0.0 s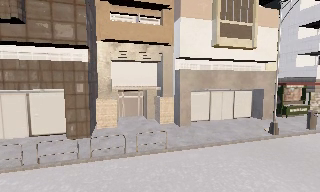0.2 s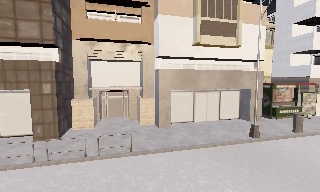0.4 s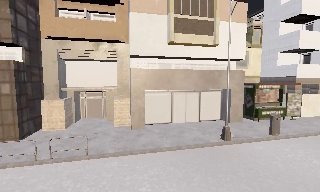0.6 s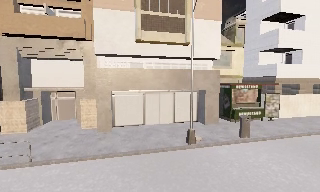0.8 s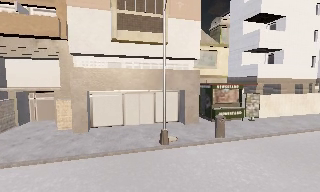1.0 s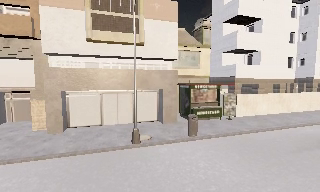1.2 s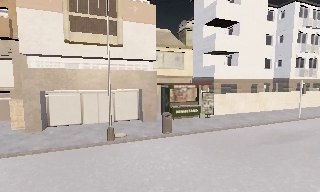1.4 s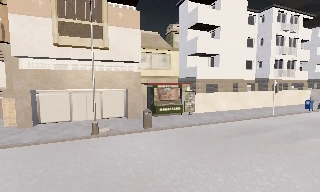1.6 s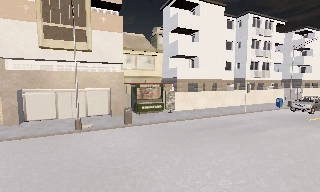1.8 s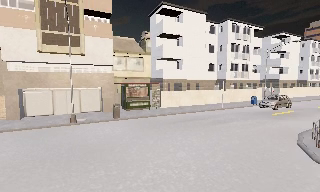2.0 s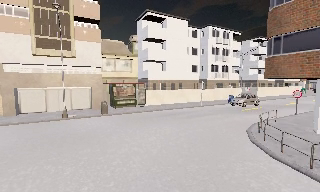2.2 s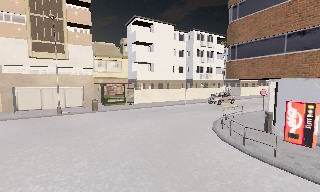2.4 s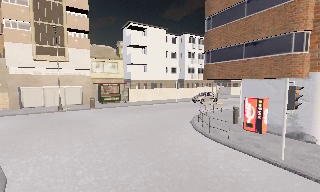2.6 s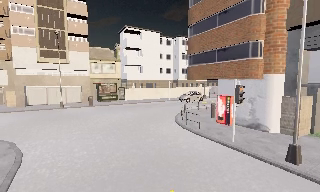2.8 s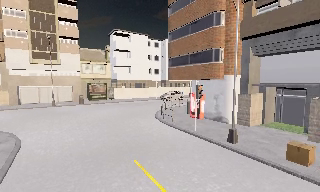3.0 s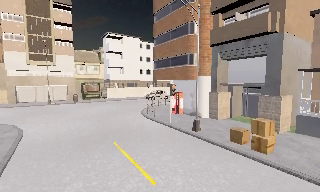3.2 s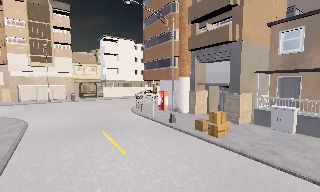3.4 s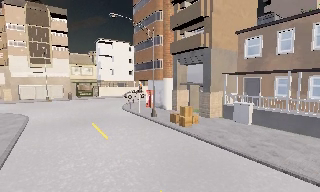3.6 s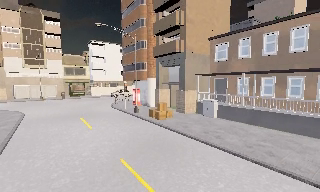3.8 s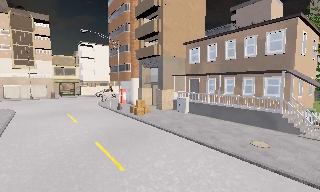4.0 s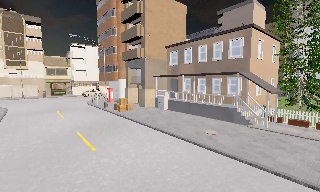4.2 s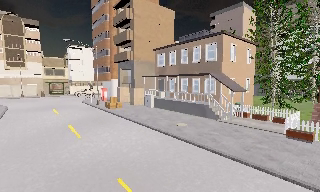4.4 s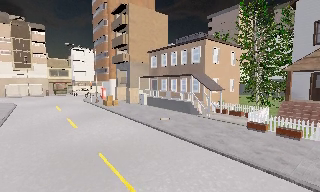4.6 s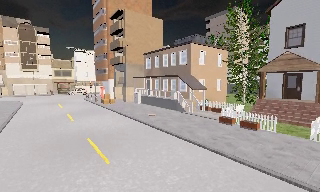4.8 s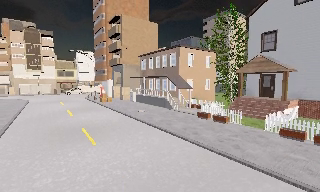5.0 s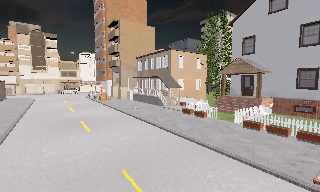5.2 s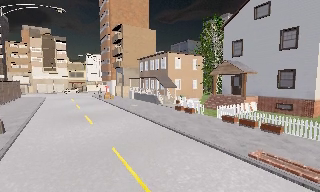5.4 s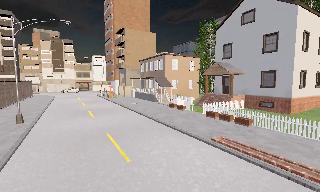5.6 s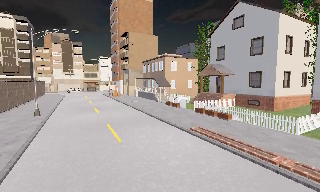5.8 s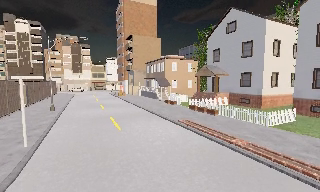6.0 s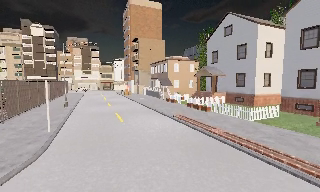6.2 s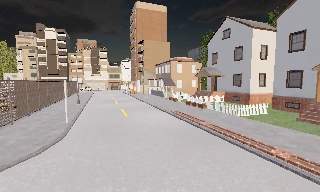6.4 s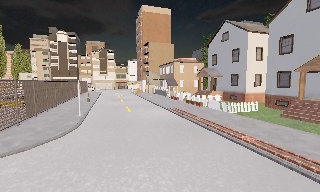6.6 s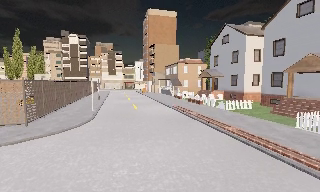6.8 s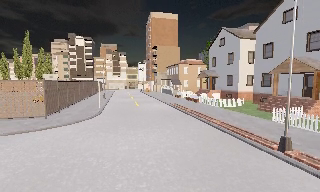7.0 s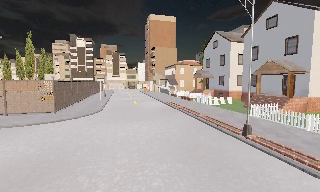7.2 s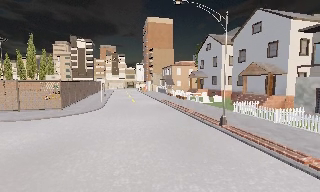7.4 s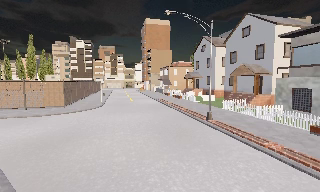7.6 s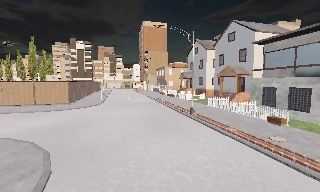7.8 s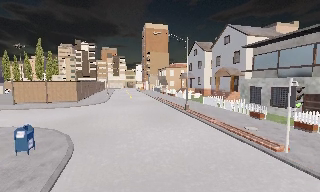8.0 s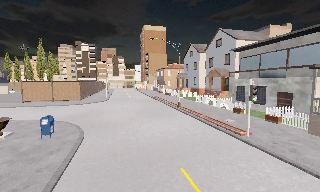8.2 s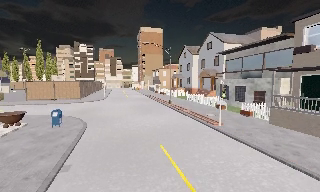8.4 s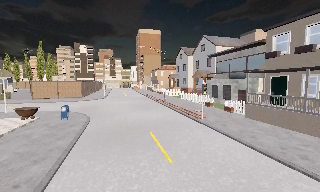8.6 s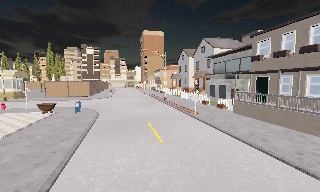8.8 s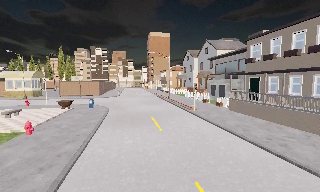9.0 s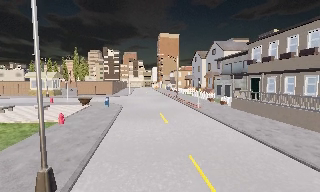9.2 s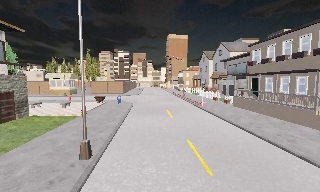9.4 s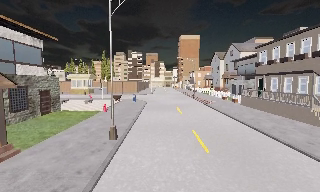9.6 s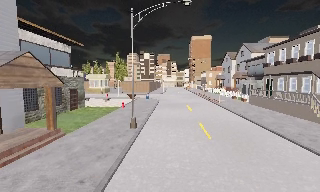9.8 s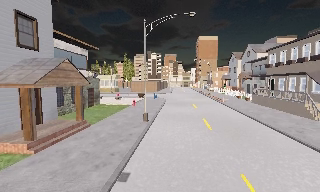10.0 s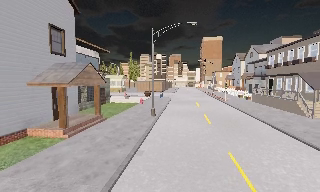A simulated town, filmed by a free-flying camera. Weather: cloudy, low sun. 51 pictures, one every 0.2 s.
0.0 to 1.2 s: The camera travels to its right, about 9 m, so close, fixed things drift to the left.
1.2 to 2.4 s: The camera pans to its right, which is clockwise from overhead, by about 10 degrees. It travels backward and to its right, about 11 m, so what stands in front gets smaller.
2.4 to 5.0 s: The camera travels backward and to its right, about 30 m, so what stands in front gets smaller.
5.0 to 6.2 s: The camera pans to its left, which is counterclockwise from overhead, by about 15 degrees. It travels backward and to its right, about 13 m, so what stands in front gets smaller.
6.2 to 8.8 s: The camera travels backward, about 25 m, so what stands in front gets smaller.
8.8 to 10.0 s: The camera swings to its left by about 20 degrees, and the scene slides to the right. It travels backward, about 11 m, so what stands in front gets smaller.
The film runs forward here.
